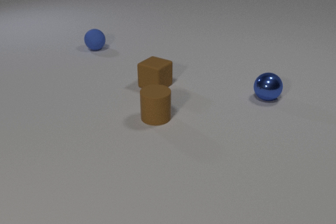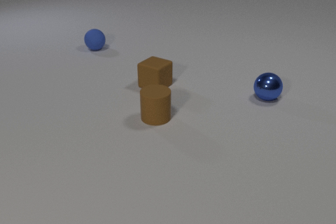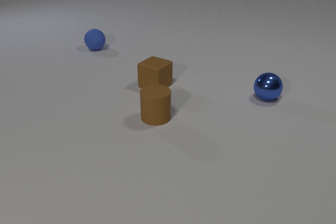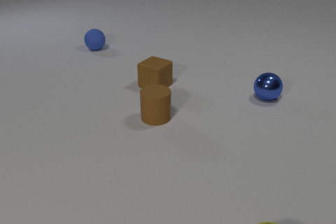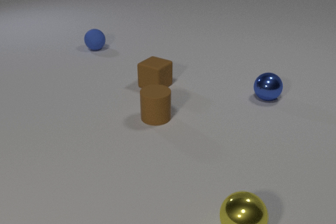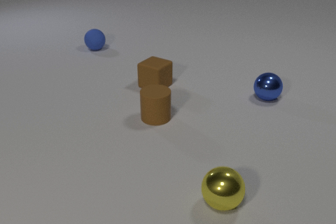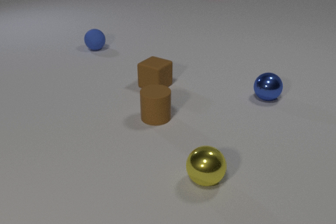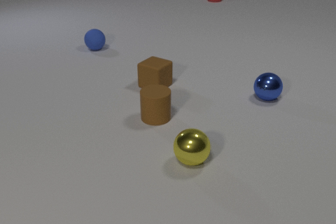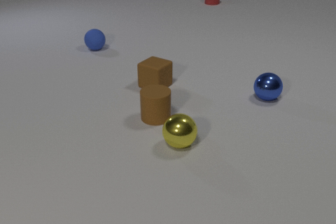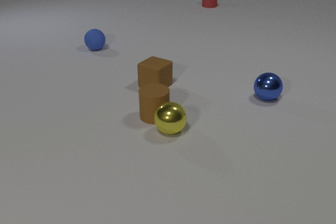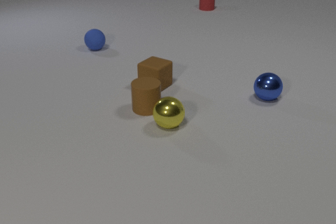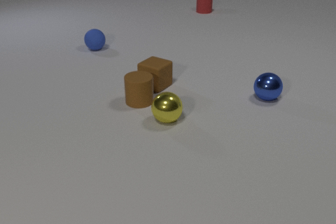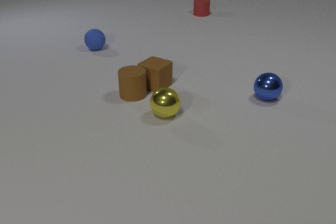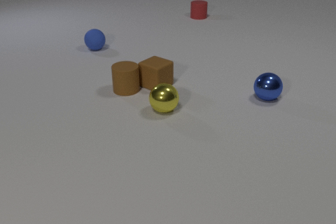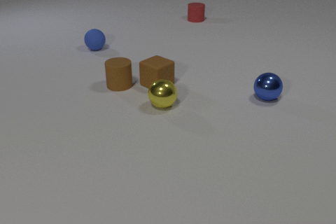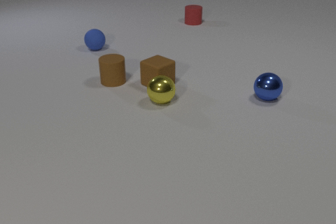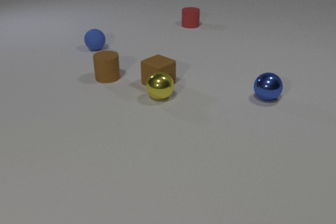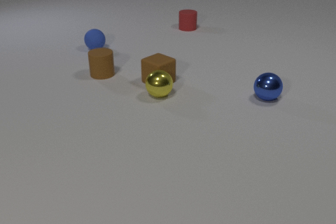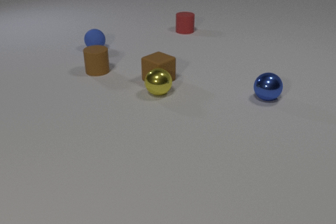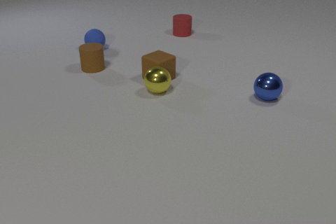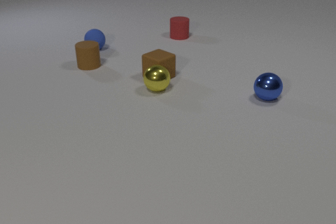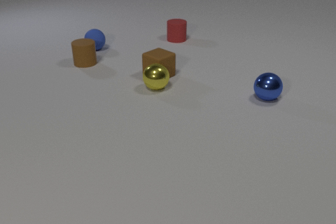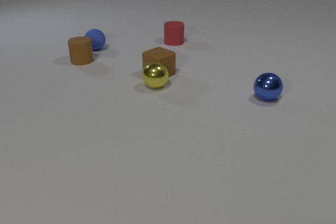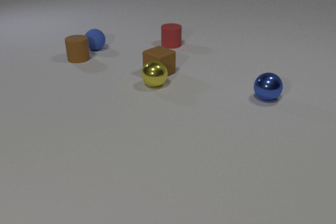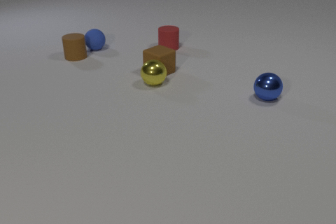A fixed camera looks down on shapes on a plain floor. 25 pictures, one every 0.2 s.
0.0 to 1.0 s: The yellow metal sphere comes in at the bottom edge, rolls away from the camera and to the left.
1.0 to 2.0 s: The yellow metal sphere rolls away from the camera and to the left. The brown rubber cylinder slides away from the camera and to the left. The red rubber cylinder comes in at the top edge, slides toward the camera. The yellow metal sphere and the brown rubber cylinder collide.
2.0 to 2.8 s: The yellow metal sphere rolls away from the camera. The brown rubber cylinder slides away from the camera and to the left. The red rubber cylinder slides toward the camera. The brown rubber cylinder and the brown rubber cube collide.
2.8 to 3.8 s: The yellow metal sphere rolls away from the camera. The brown rubber cylinder slides away from the camera and to the left. The brown rubber cube slides away from the camera. The red rubber cylinder slides toward the camera. The yellow metal sphere and the brown rubber cube collide.
3.8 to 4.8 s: The yellow metal sphere rolls away from the camera. The brown rubber cylinder slides away from the camera and to the left. The brown rubber cube slides away from the camera. The red rubber cylinder slides toward the camera.
How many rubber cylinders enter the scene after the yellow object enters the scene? 1.
What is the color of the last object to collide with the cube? yellow.
Are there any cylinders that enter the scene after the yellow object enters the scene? yes.
